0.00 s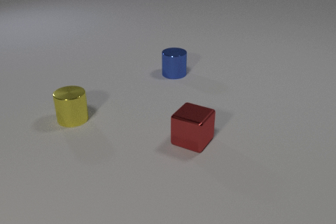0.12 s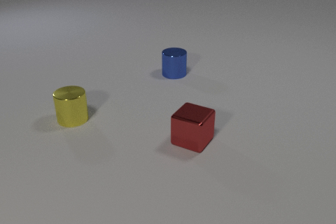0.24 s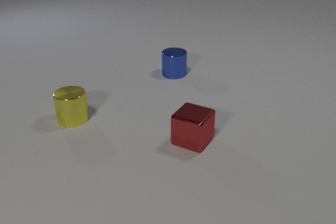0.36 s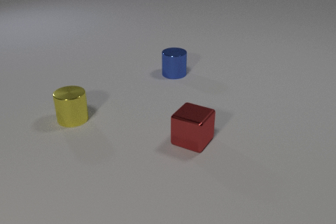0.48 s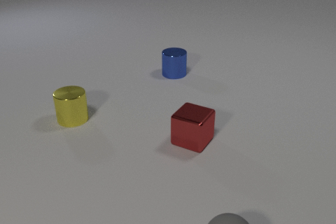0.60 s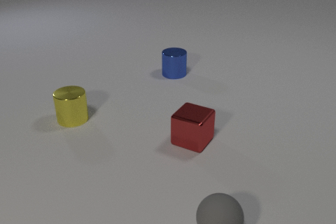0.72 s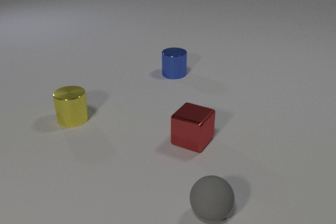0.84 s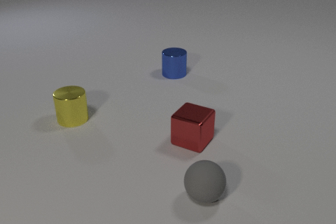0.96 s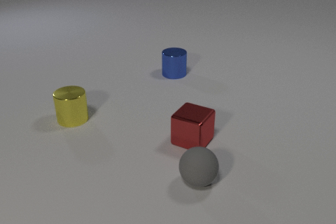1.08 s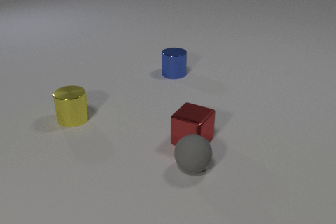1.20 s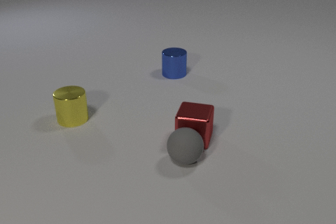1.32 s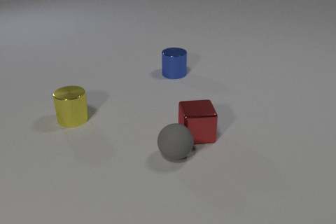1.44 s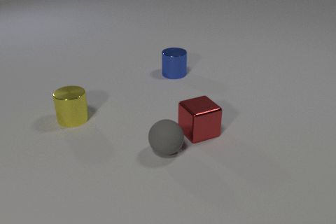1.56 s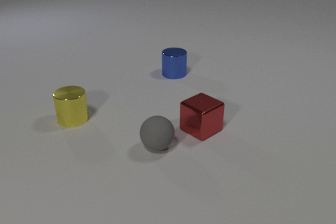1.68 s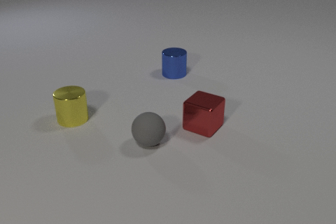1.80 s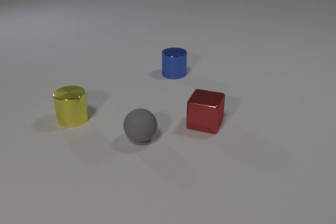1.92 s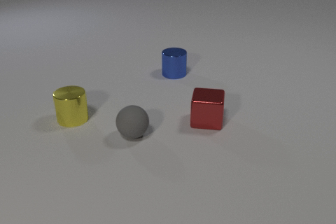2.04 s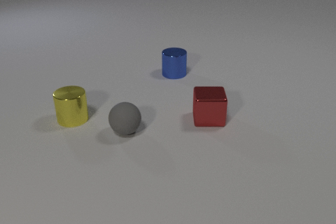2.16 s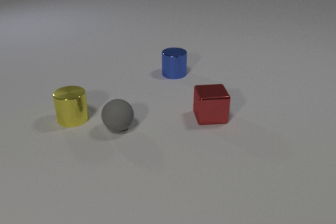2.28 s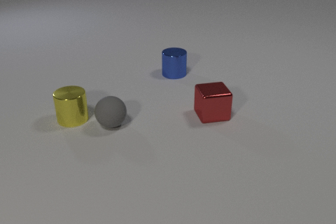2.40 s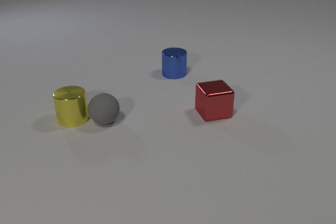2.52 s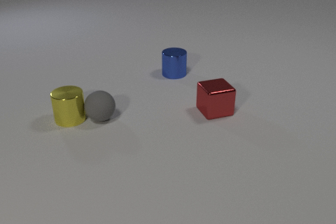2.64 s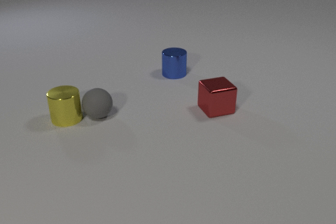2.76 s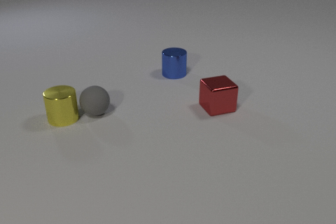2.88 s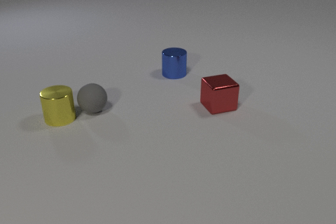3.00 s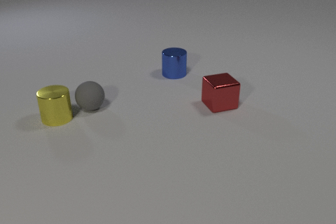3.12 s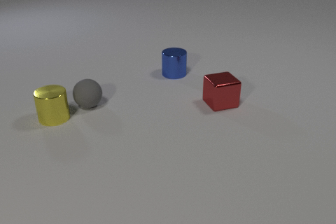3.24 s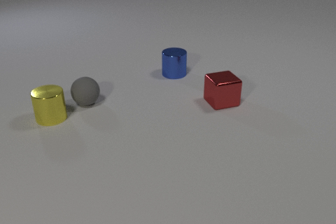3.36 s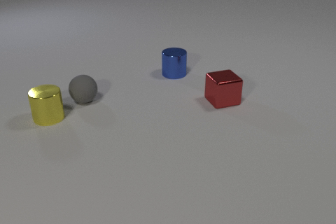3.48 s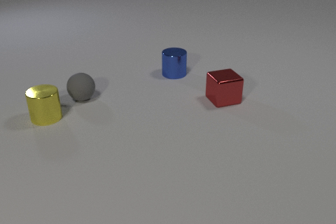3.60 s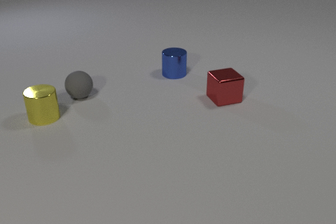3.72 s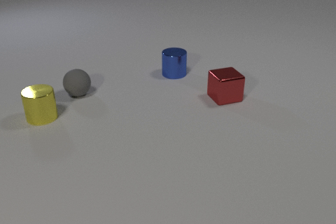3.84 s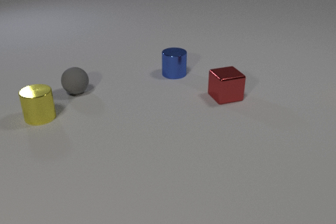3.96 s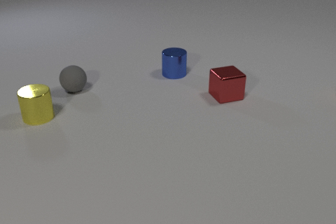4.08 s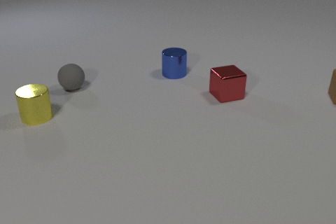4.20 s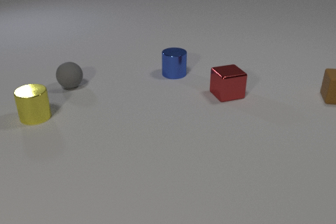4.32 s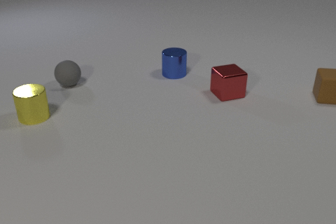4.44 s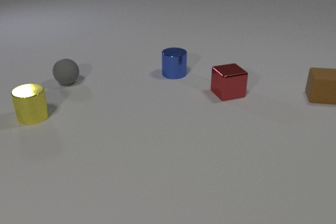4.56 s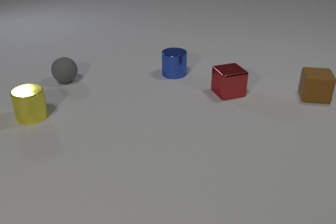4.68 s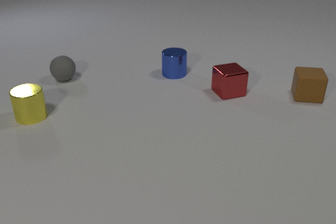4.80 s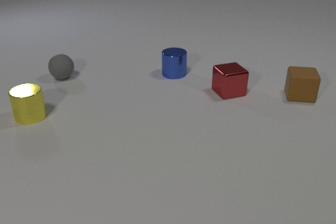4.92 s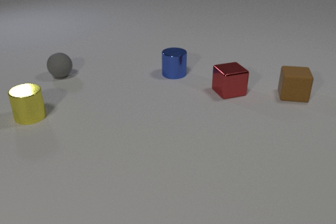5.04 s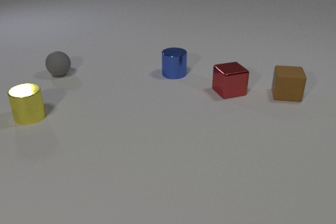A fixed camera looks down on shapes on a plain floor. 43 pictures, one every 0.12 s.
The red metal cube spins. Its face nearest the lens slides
to the right.
The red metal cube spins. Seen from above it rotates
counterclockwise.
0.00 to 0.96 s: The gray rubber sphere comes in at the bottom edge, rolls away from the camera.
0.96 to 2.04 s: The gray rubber sphere rolls away from the camera and to the left. The red metal cube slides away from the camera, spins so that its near face slides to the right, counterclockwise seen from above. The gray rubber sphere and the red metal cube collide.
2.04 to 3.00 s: The gray rubber sphere rolls away from the camera and to the left. The red metal cube slides away from the camera, spins so that its near face slides to the right, counterclockwise seen from above. The yellow metal cylinder slides to the left. The gray rubber sphere and the yellow metal cylinder collide.
3.00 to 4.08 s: The gray rubber sphere rolls away from the camera. The red metal cube slides away from the camera. The brown rubber cube comes in at the right edge. The yellow metal cylinder slides to the left and away from the camera.
4.08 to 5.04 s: The gray rubber sphere rolls away from the camera. The red metal cube slides away from the camera. The brown rubber cube slides to the left. The yellow metal cylinder slides to the left.
How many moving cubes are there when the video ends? 2.
What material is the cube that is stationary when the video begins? metal.
What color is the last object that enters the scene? brown.
